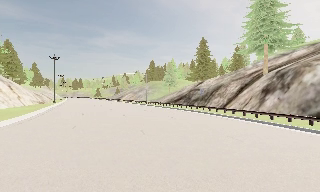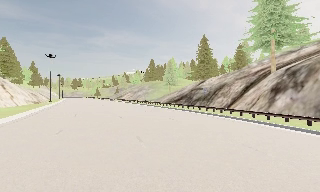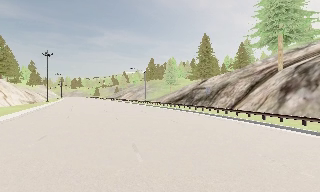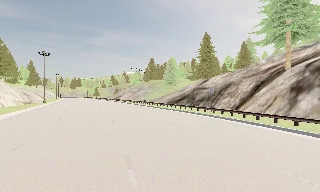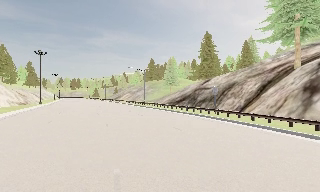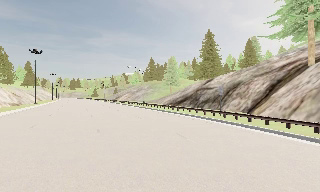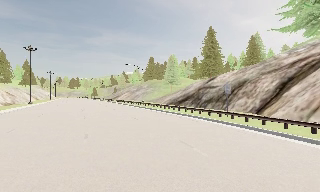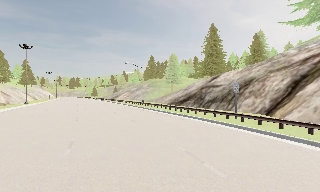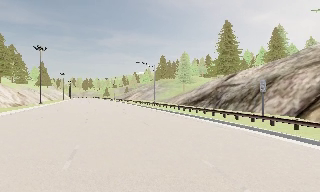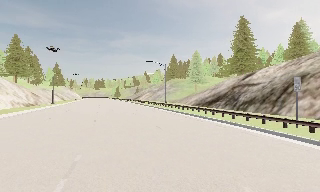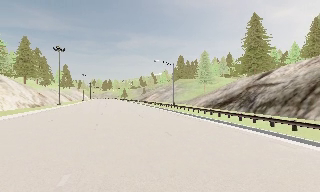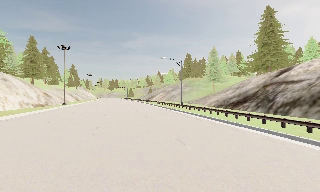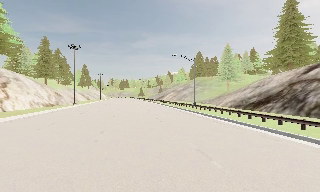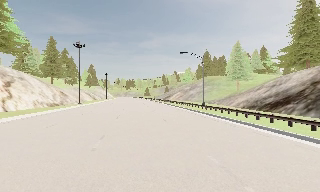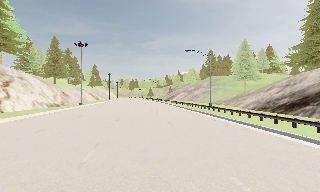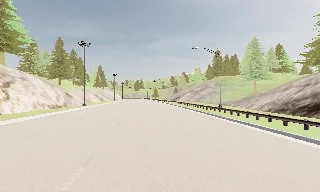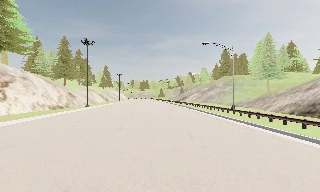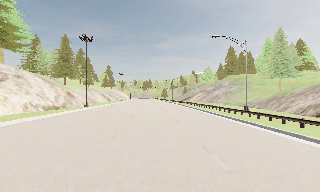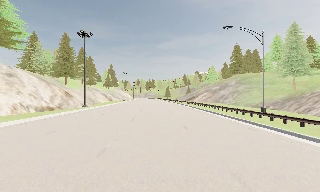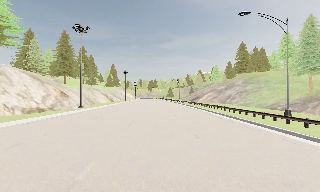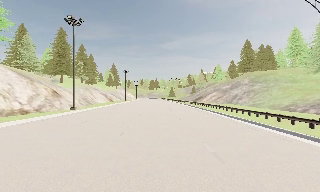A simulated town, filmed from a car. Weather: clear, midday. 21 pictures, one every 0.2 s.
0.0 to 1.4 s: The camera travels forward, about 9 m, so what stands in front looms larger.
1.4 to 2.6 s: The camera pans to its left, which is counterclockwise from overhead, by about 20 degrees. It travels forward, about 8 m, so what stands in front looms larger.
2.6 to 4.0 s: The camera travels forward, about 13 m, so what stands in front looms larger. It gains speed.
The film runs forward here.
